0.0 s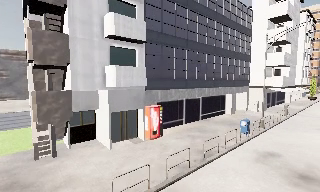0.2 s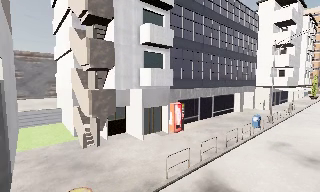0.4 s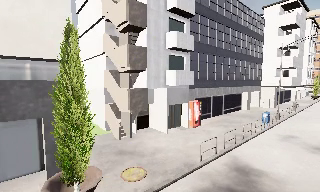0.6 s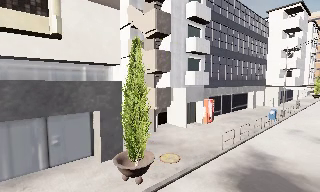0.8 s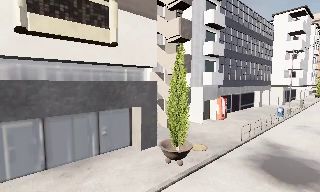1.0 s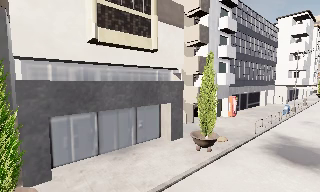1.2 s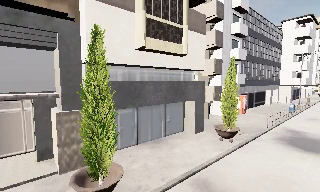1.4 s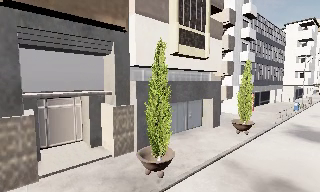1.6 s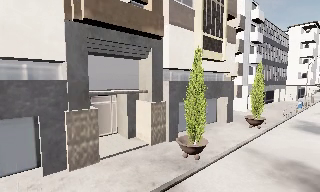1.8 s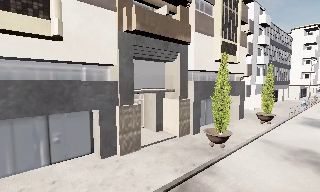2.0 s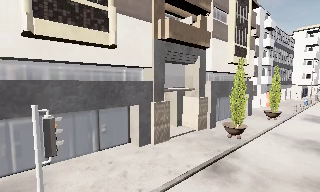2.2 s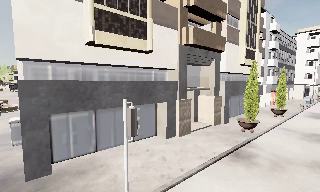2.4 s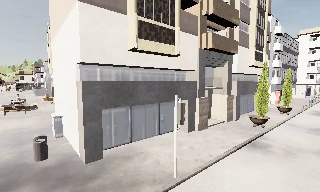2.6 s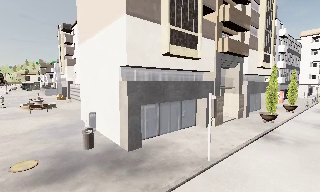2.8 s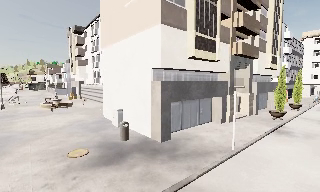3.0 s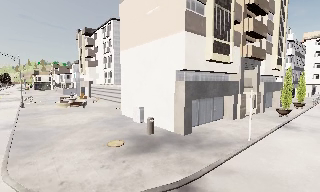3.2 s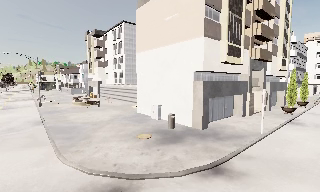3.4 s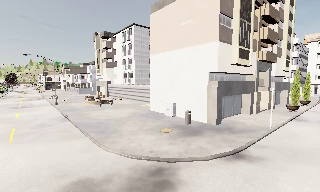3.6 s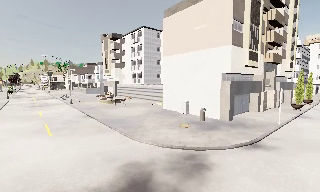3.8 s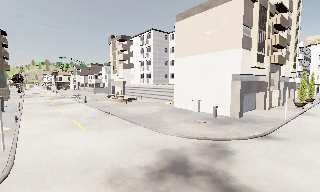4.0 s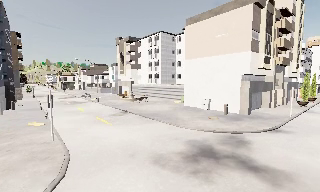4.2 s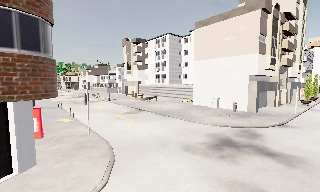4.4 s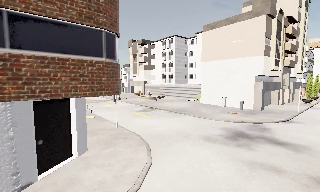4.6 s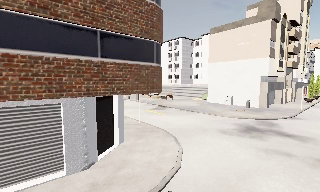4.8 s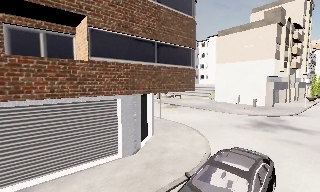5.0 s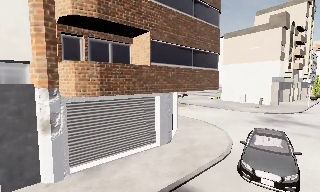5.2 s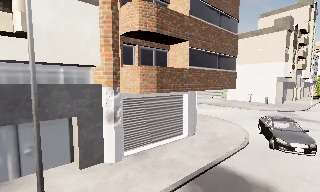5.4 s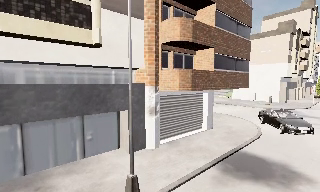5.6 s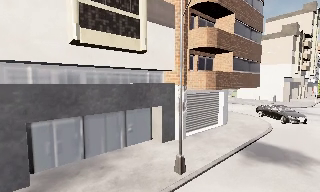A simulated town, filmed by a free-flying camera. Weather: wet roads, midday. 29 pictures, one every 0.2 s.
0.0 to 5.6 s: The camera travels to its left and backward, about 60 m, so close, fixed things drift to the right.
The film runs backward here.
